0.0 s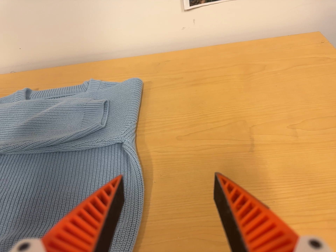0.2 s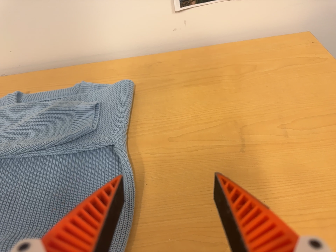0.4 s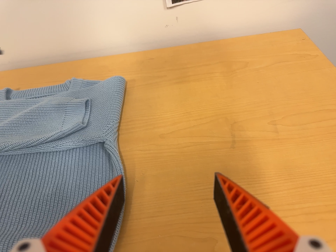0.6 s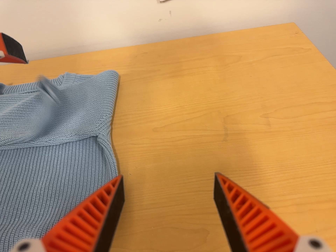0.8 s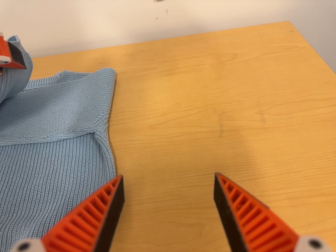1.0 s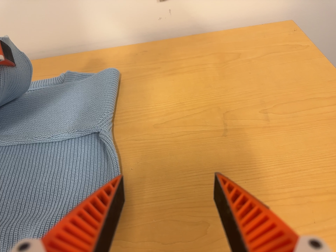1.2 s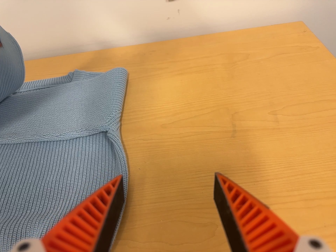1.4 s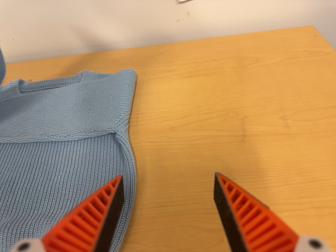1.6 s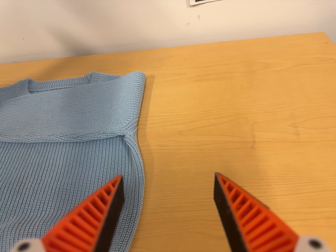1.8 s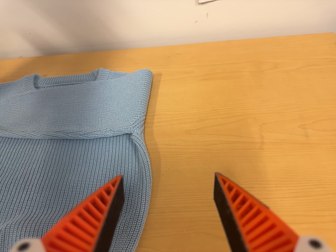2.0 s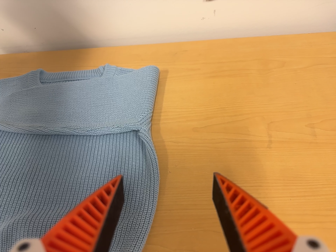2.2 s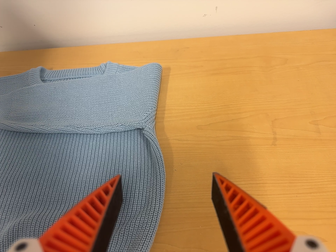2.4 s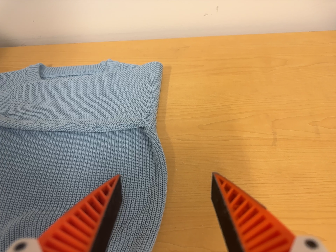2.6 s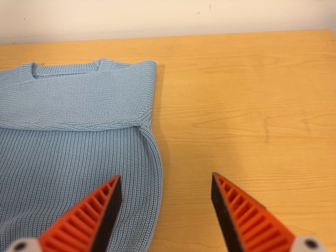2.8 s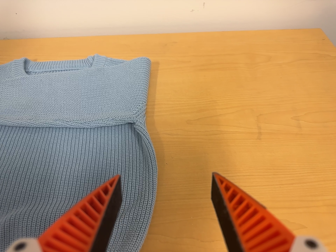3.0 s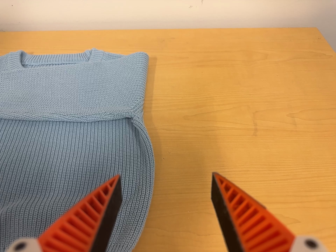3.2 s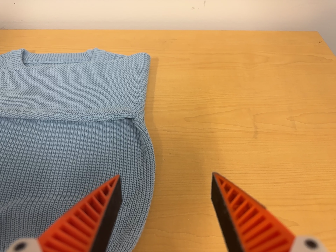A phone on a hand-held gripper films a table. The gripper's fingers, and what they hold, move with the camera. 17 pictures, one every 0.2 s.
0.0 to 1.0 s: The camera shifts only a little, or ends up much as it began.
1.0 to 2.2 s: The camera travels to its left, about 7 cm, so close, fixed things drift to the right.
2.2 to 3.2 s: The camera shifts only a little, or ends up much as it began.
The film runs backward here.
